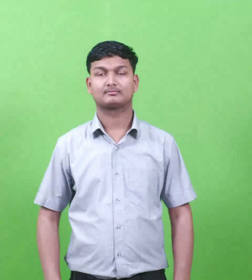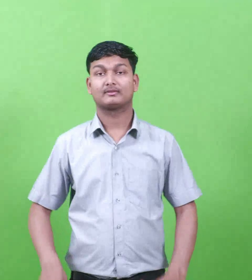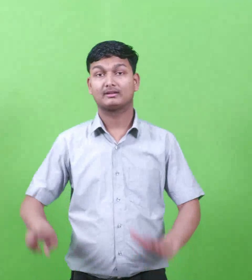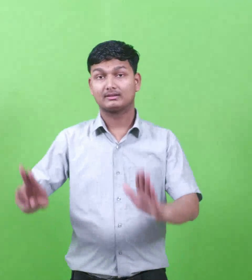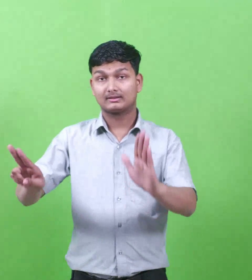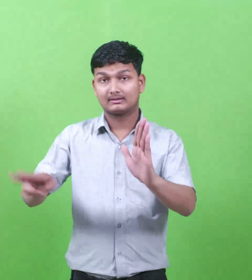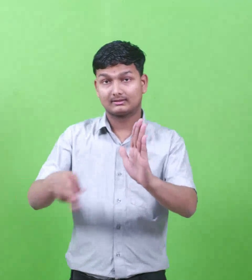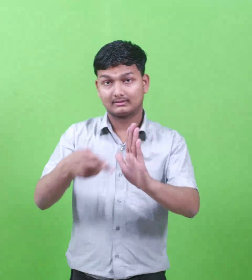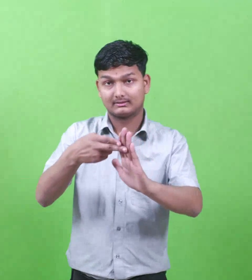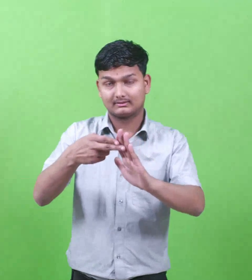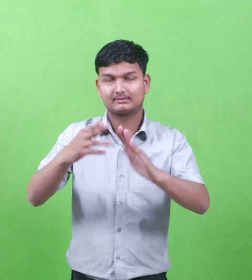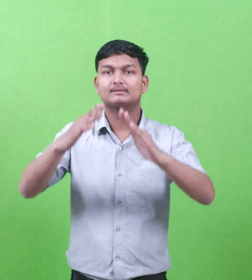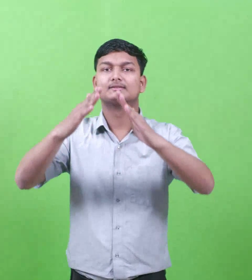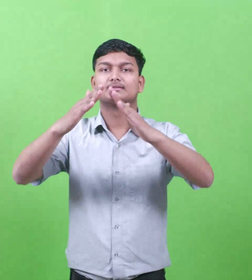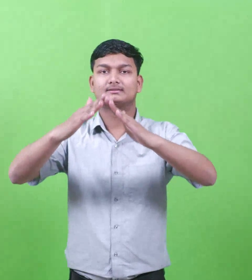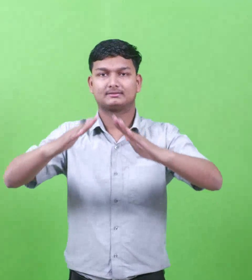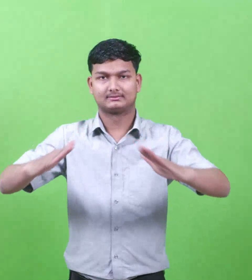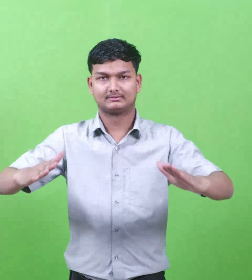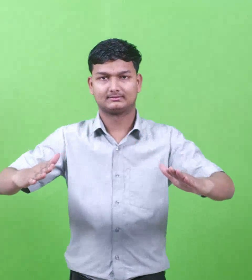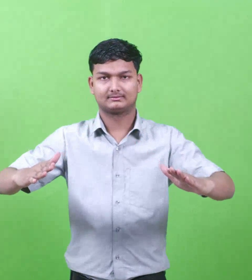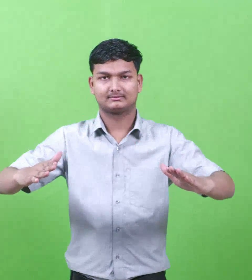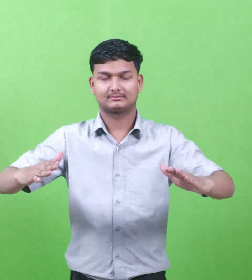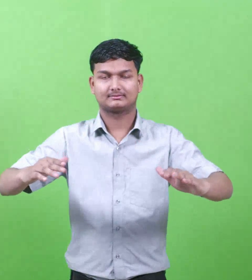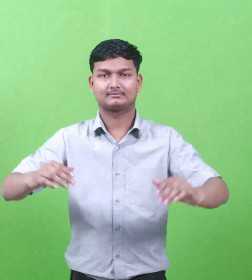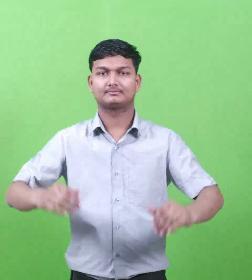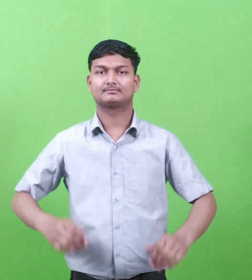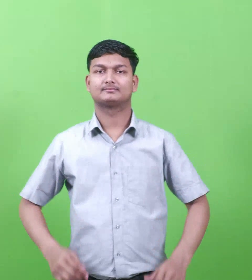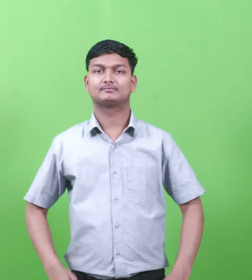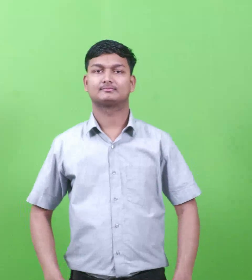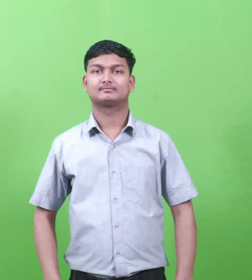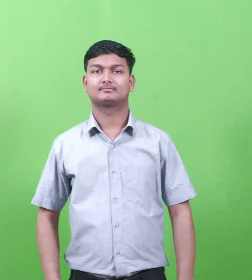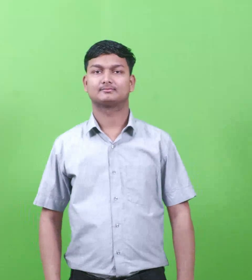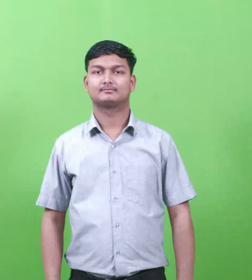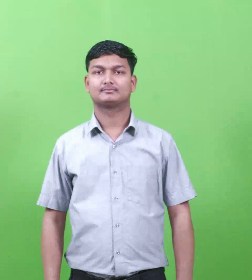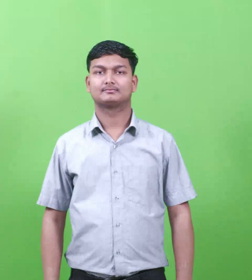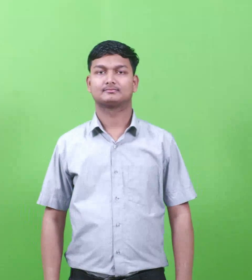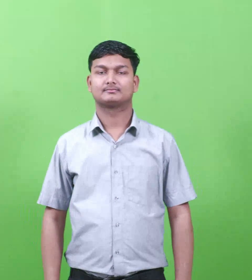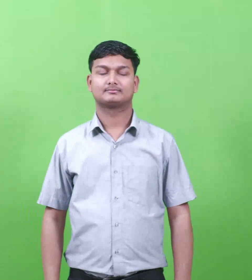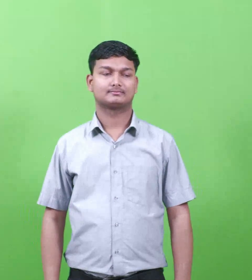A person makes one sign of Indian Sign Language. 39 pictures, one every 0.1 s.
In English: mount hor
